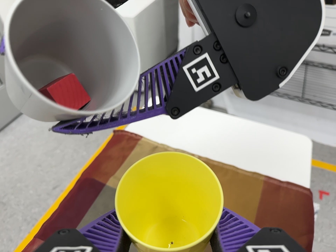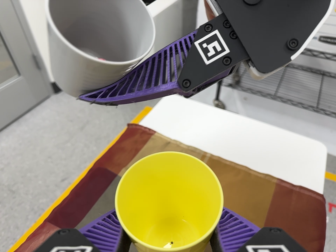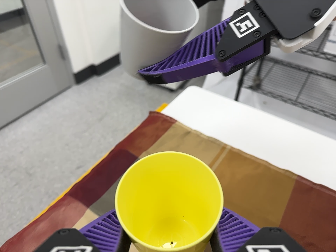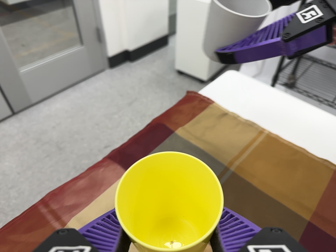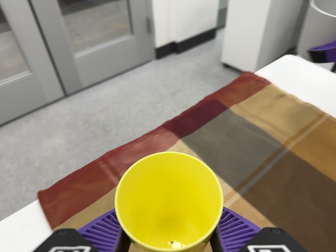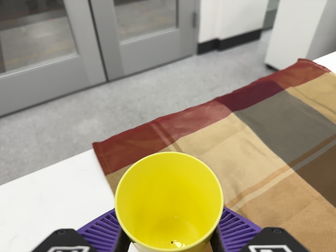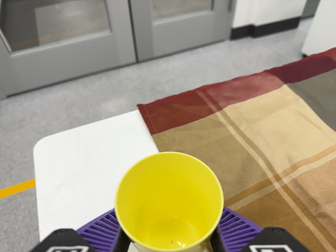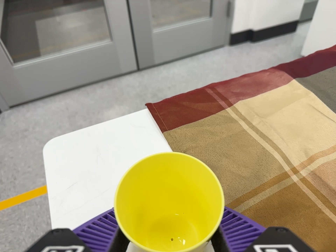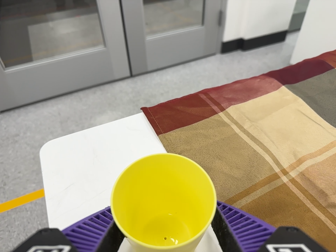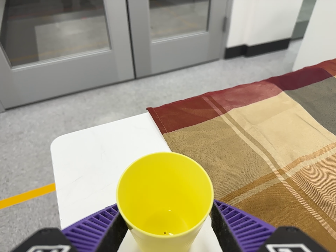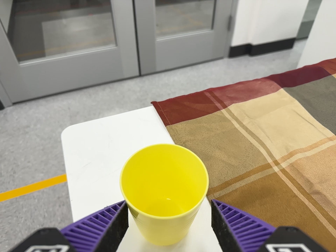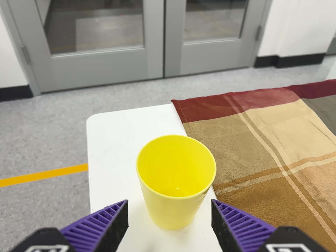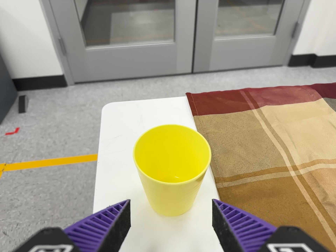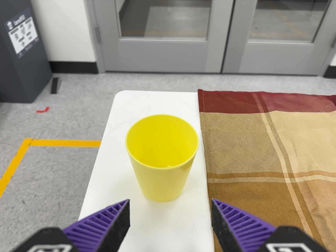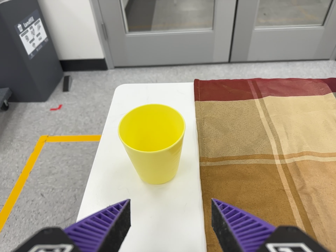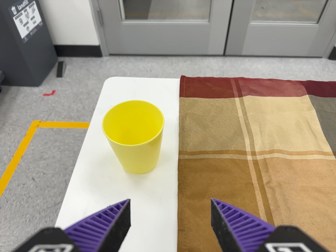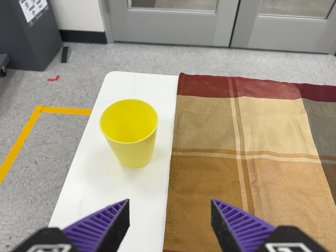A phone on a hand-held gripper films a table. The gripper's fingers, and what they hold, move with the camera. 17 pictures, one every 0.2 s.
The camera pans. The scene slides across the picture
to the right.
The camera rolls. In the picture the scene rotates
clockwise.
0.0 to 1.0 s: The camera swings to its left by about 25 degrees, and the scene slides to the right. It travels toward the bottom of its view and to its left, about 22 cm, so close, fixed things drift upward. It rolls about its line of sight by about 25 degrees, and the scene rotates clockwise.
1.0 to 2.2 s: The camera travels toward the bottom of its view, to its left and backward, about 12 cm, so close, fixed things drift upward. It rolls about its line of sight by about 10 degrees, and the scene rotates clockwise.
2.2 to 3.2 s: The camera pans to its left by about 15 degrees. It travels to its right and backward, about 14 cm. Its aim tips toward the bottom of its view by about 10 degrees, and the scene shifts upward. It rolls about its line of sight by about 15 degrees, and the scene rotates clockwise.
The film runs backward here.
